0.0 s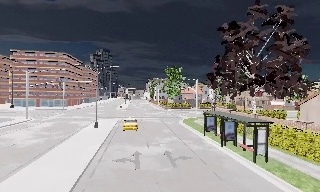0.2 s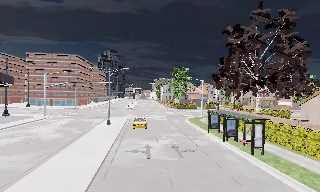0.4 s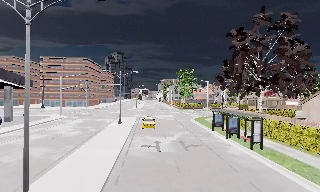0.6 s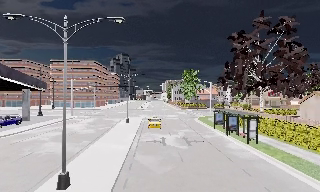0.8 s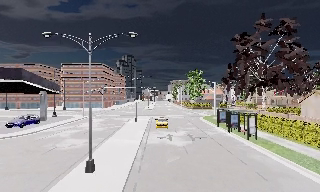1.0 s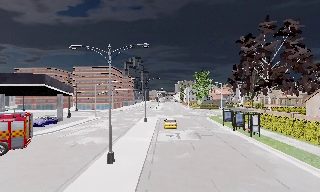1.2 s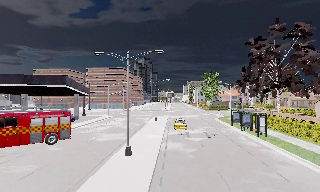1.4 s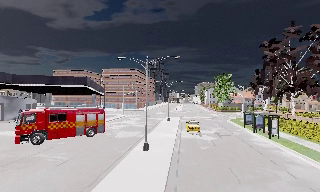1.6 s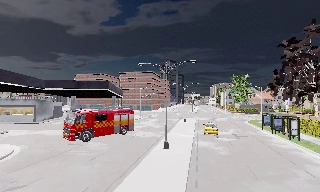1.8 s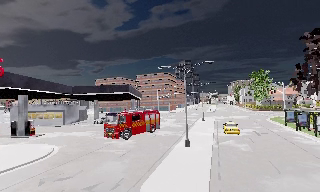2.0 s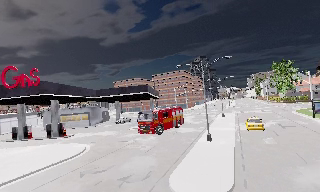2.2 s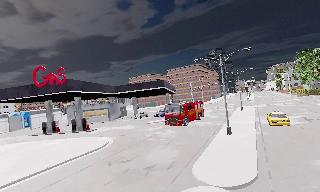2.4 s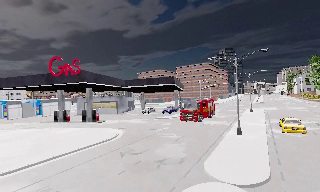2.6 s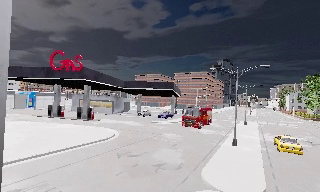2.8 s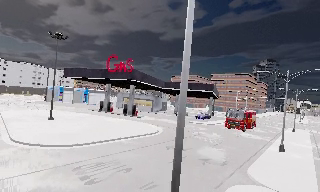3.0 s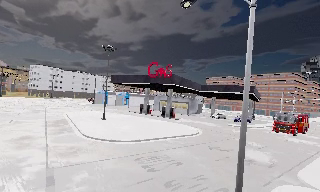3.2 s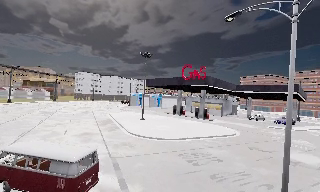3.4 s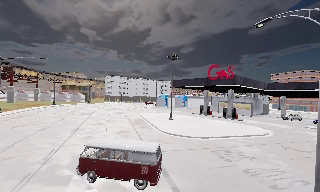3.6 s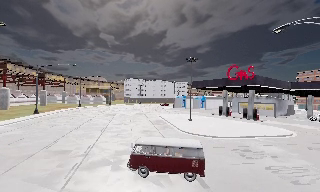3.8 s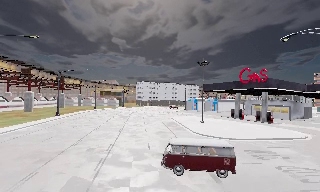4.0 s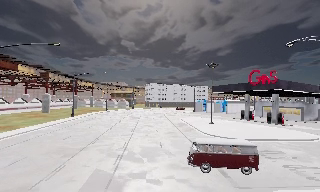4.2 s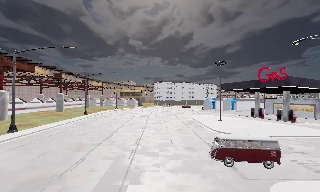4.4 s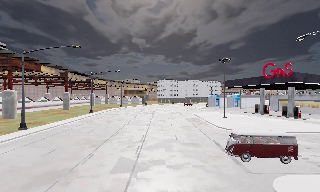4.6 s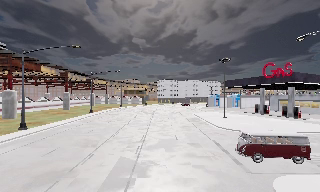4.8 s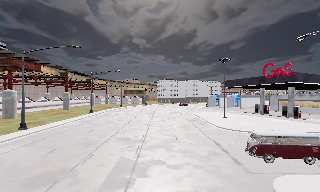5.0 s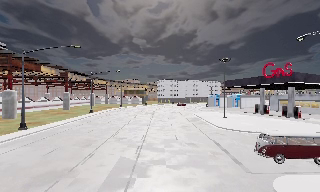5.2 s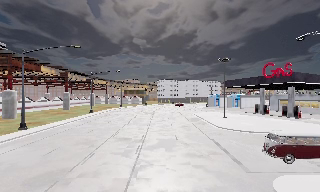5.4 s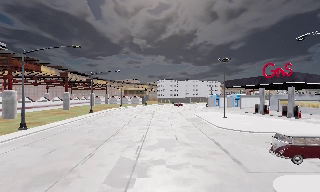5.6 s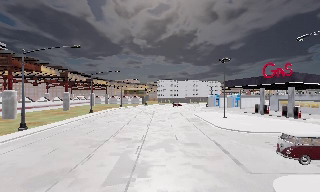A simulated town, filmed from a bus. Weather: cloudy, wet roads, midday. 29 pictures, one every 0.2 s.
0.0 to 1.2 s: The scene slides to the right, as the camera pans about 15 degrees to its left. It travels backward, about 10 m, so what stands in front gets smaller.
1.2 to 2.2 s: The scene slides to the right, as the camera pans about 25 degrees to its left. It travels backward and to its left, about 5 m, so what stands in front gets smaller. It loses speed.
2.2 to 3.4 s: The scene slides to the right, as the camera pans about 40 degrees to its left. It travels backward and to its left, about 8 m. It gains speed. It leans over to its left by about 10 degrees, and the scene rotates clockwise.
3.4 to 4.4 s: The camera swings to its left by about 15 degrees, and the scene slides to the right. It travels backward, about 4.5 m, so what stands in front gets smaller. It loses speed.
4.4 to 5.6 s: The camera keeps its place and its aim.
The film runs backward here.
